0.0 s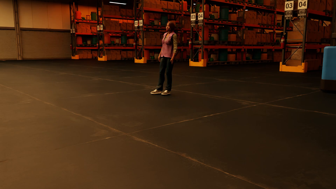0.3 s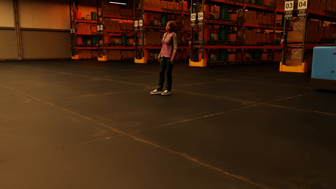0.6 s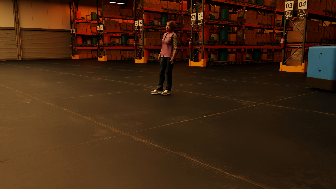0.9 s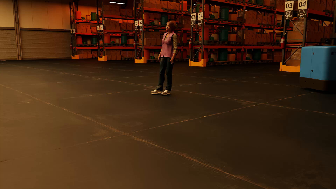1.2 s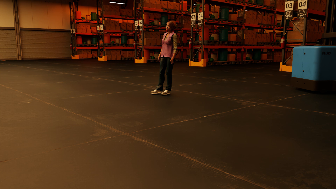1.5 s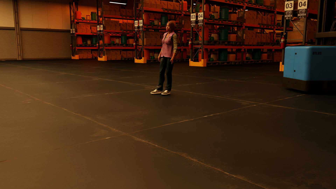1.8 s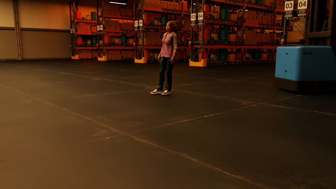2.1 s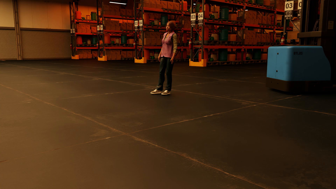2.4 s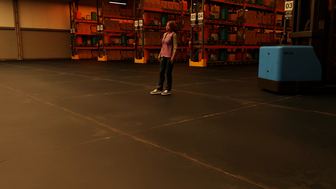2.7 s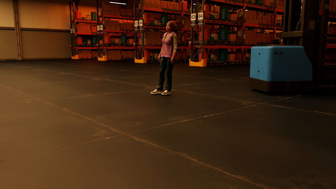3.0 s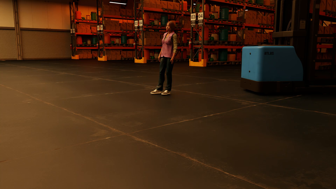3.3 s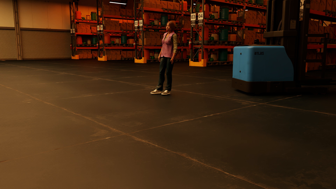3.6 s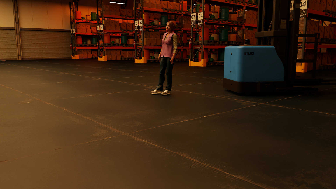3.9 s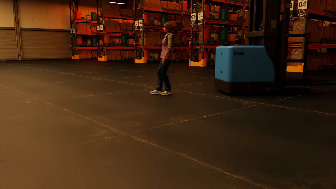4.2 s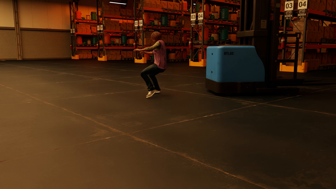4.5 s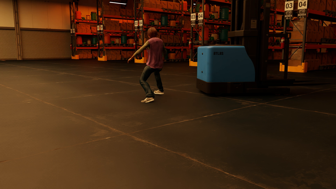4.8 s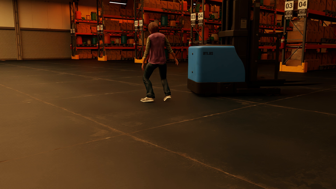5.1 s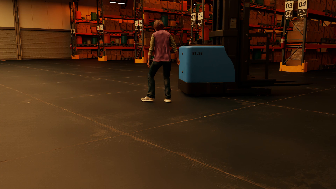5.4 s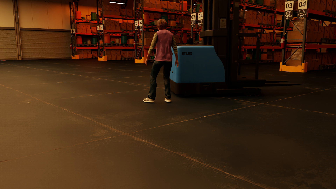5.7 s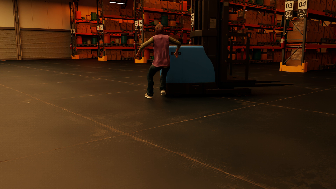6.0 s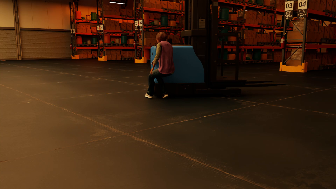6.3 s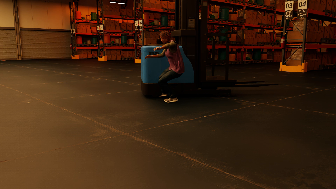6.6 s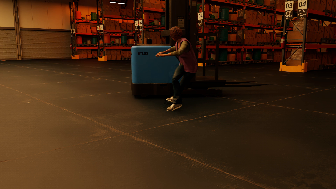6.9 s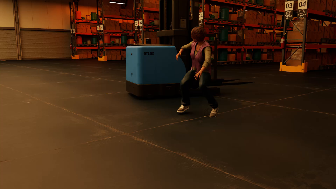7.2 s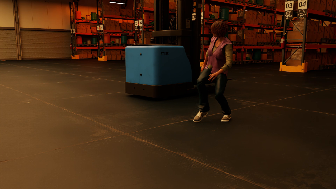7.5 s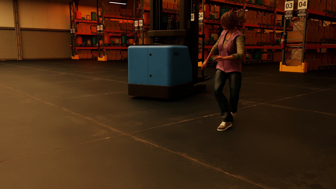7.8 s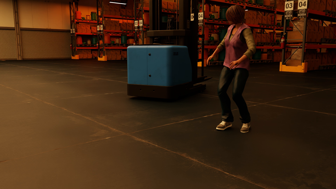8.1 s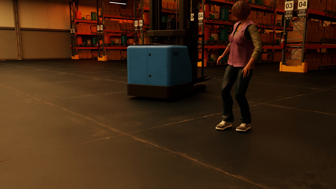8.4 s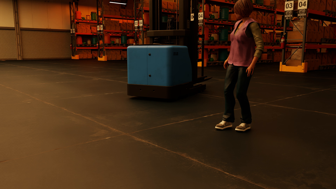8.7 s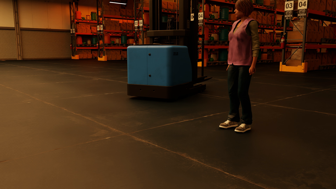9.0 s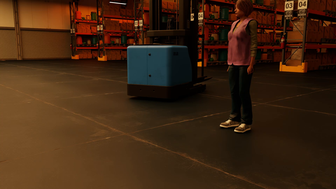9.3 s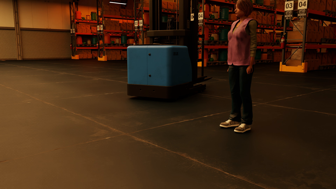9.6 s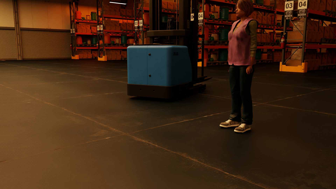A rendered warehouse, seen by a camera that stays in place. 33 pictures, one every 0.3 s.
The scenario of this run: Near miss between a forklift and a person.
